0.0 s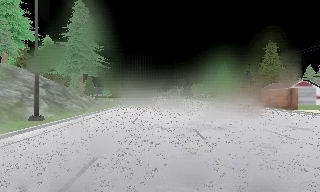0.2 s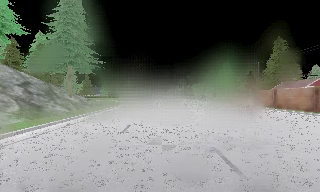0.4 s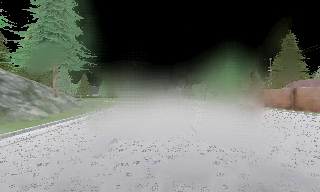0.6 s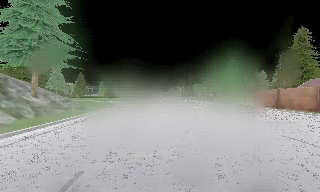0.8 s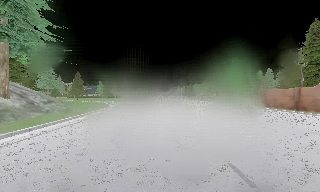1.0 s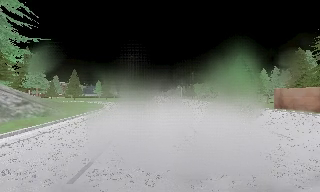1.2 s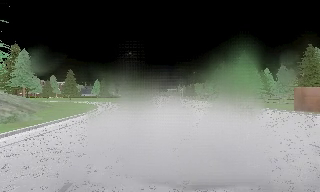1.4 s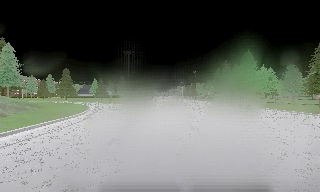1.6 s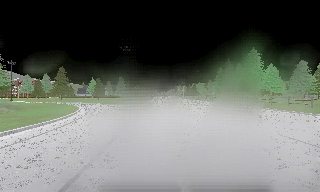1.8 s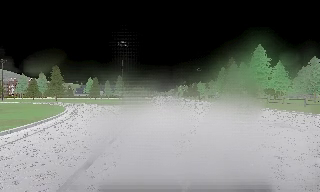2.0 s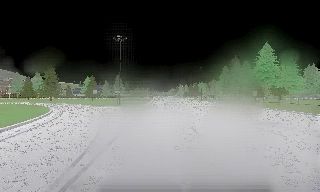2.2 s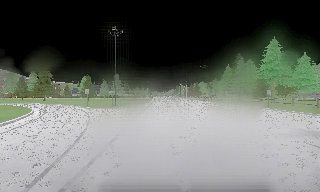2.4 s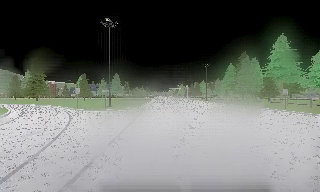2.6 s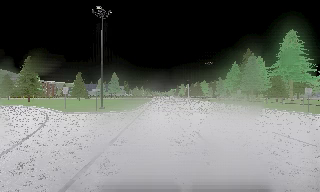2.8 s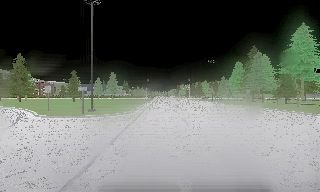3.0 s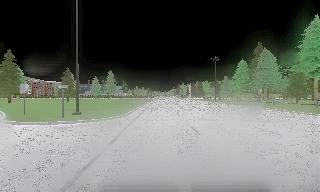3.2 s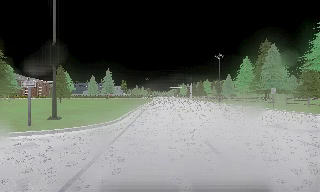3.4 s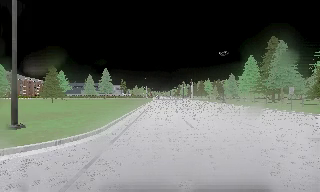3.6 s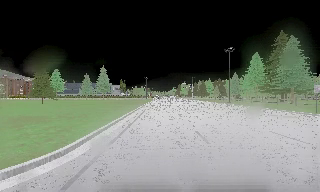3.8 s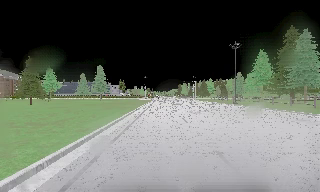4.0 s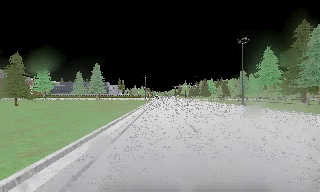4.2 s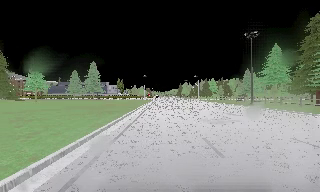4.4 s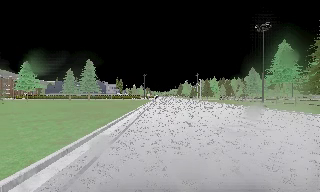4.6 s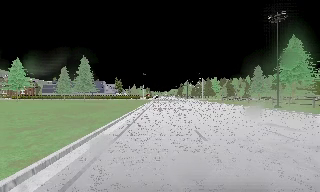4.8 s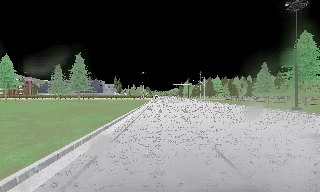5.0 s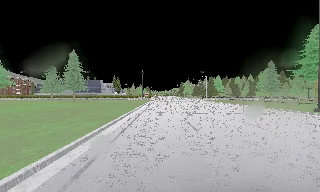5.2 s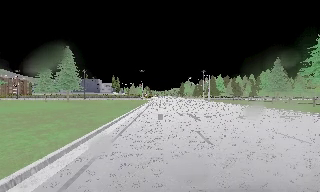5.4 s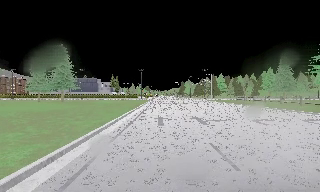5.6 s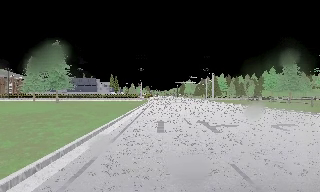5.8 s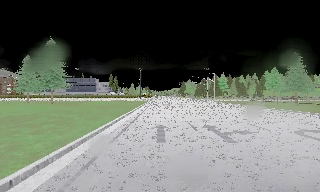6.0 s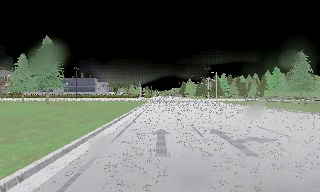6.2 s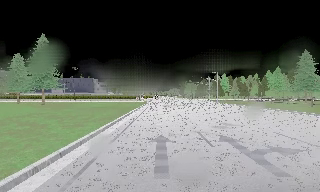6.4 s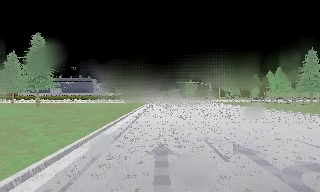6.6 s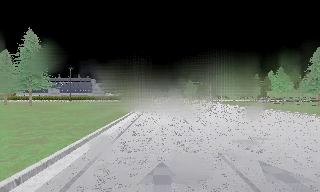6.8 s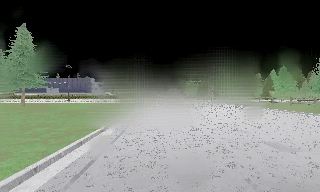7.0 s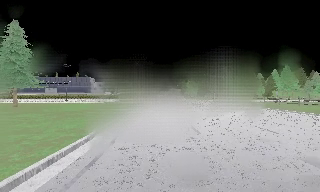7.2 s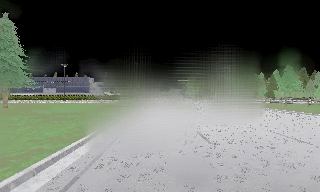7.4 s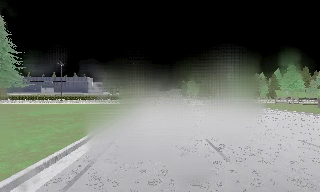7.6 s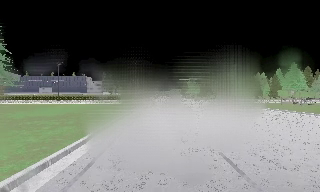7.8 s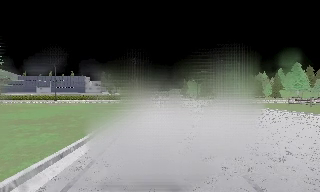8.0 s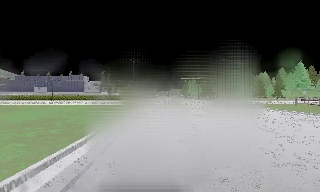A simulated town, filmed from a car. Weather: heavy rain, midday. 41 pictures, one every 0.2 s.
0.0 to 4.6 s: The camera travels forward, about 65 m, so what stands in front looms larger.
4.6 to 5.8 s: The camera travels forward, about 13 m, so what stands in front looms larger. It loses speed.
5.8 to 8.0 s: The camera travels forward, about 15 m, so what stands in front looms larger.
The film runs forward here.
